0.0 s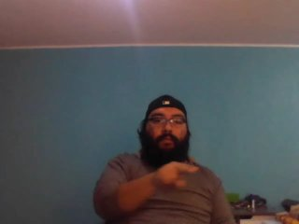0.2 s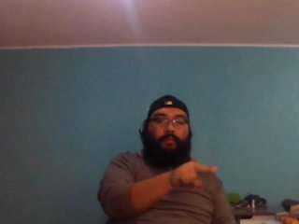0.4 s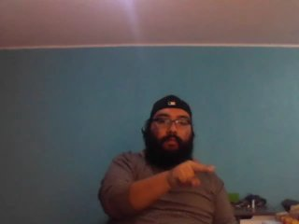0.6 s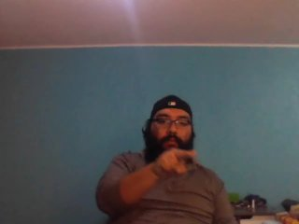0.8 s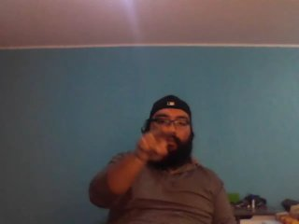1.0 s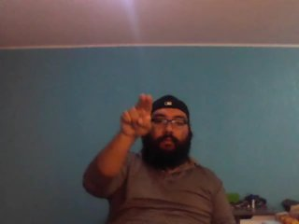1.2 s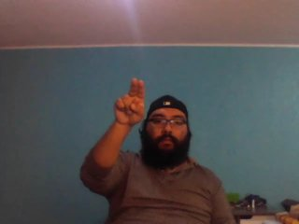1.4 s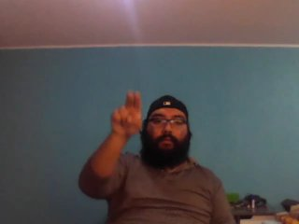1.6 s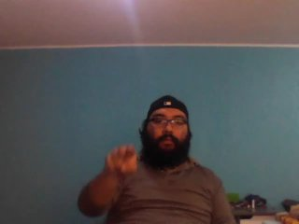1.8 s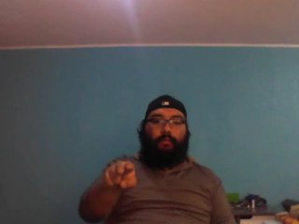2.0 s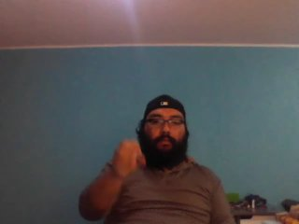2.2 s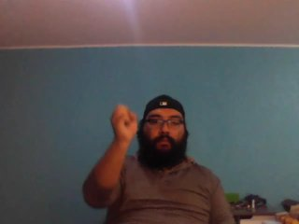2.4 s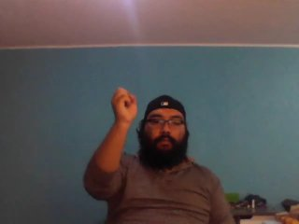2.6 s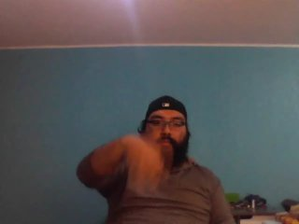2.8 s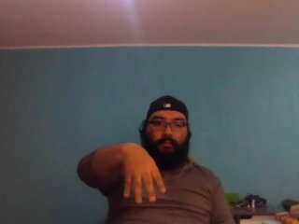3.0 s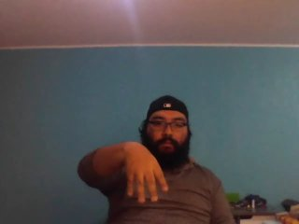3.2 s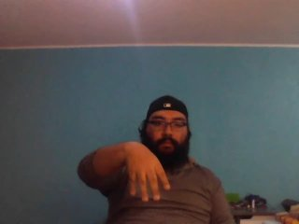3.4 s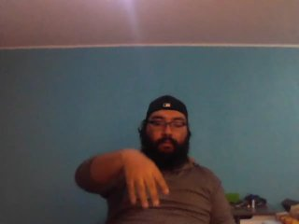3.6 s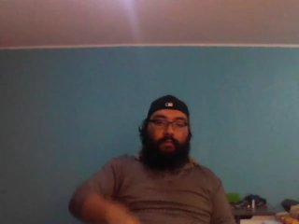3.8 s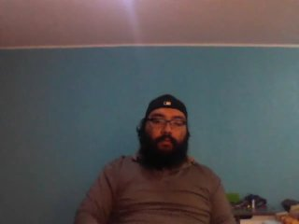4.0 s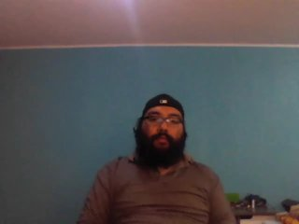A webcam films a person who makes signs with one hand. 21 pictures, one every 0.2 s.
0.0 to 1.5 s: Pointing with two fingers.
1.6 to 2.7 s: On the screen the hand sweeps downward. The name of the sign: Throw down.
2.8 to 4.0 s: Non-gesture.
